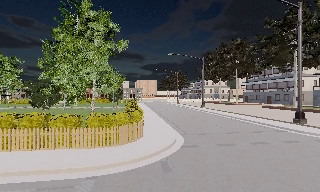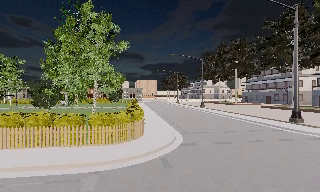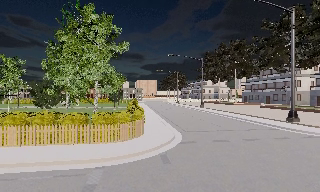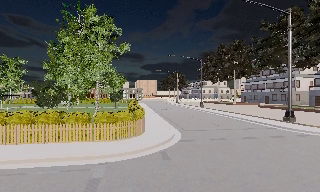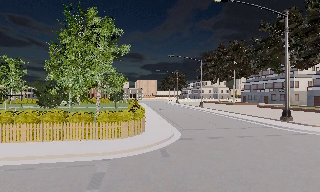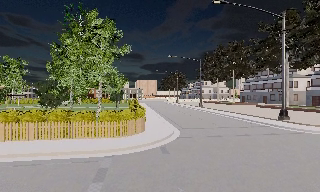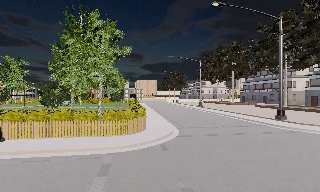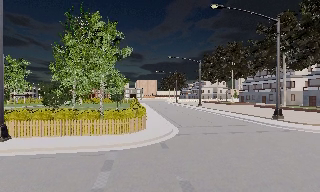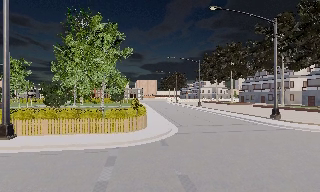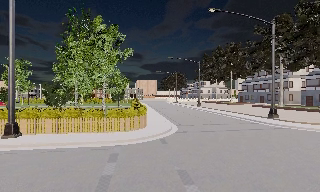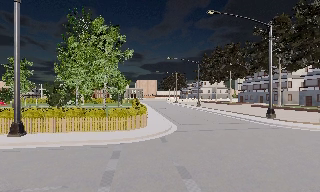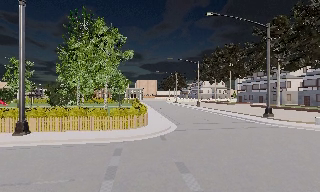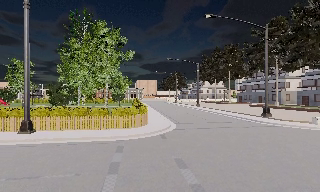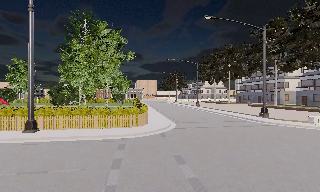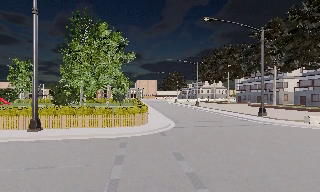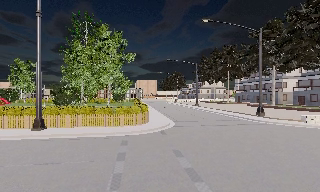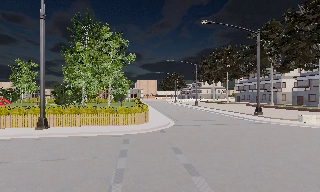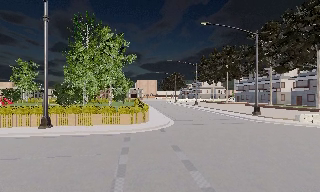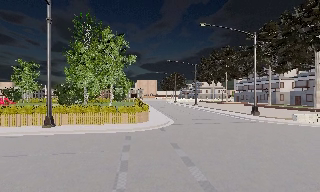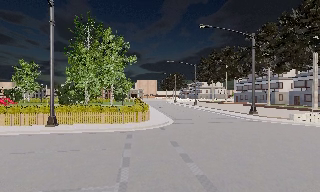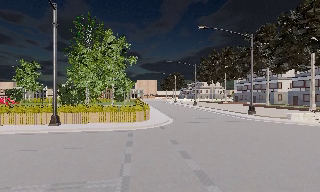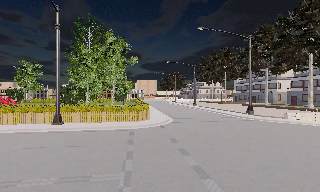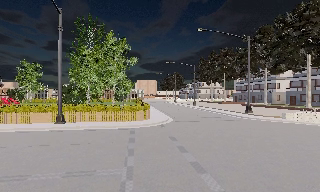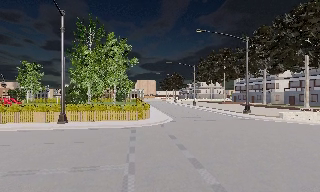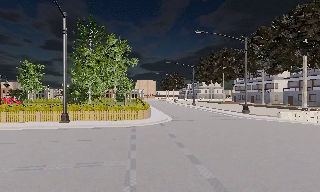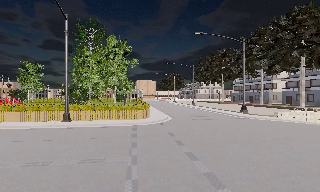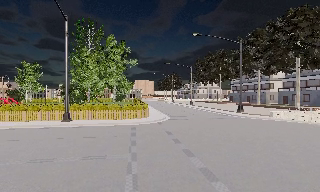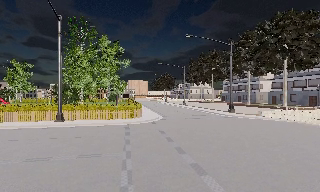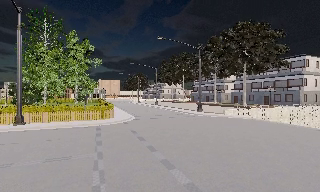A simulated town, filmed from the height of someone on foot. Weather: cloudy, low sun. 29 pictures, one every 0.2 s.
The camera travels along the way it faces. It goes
backward.
0.0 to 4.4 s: The camera travels backward, about 8 m, so what stands in front gets smaller.
4.4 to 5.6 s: The scene slides to the left, as the camera pans about 15 degrees to its right. It travels backward, about 2 m, so what stands in front gets smaller.
The film runs backward here.
